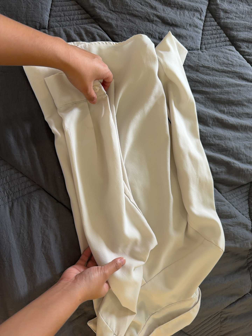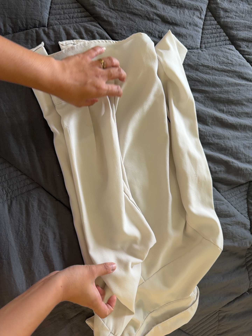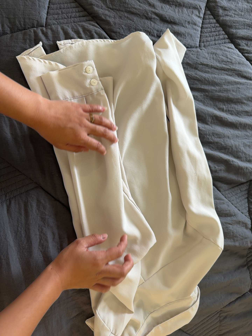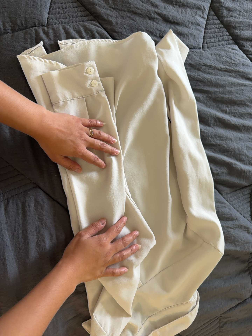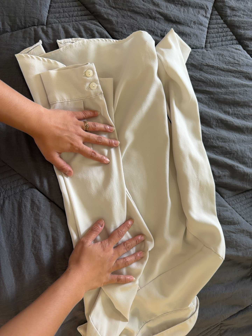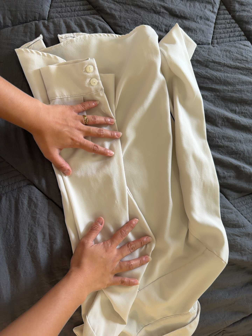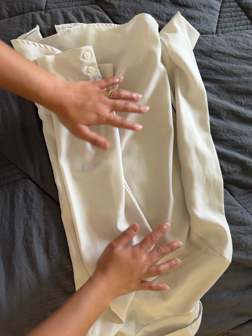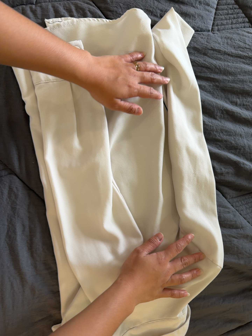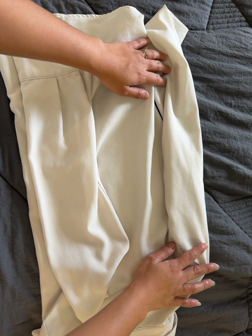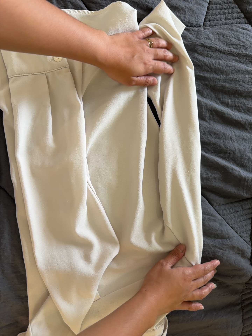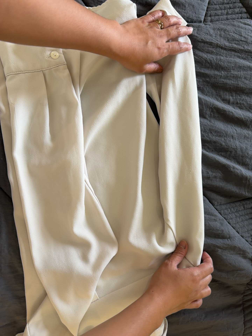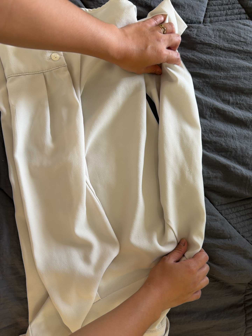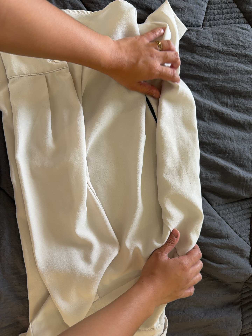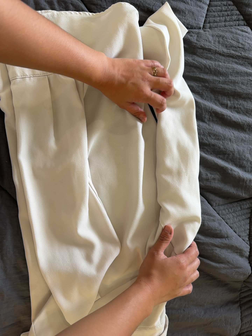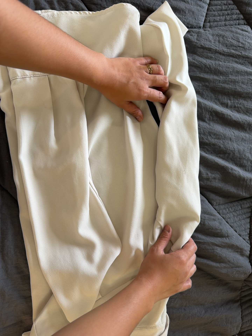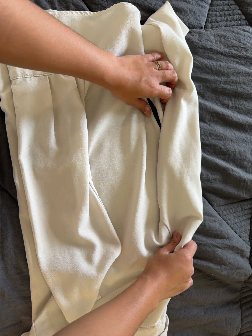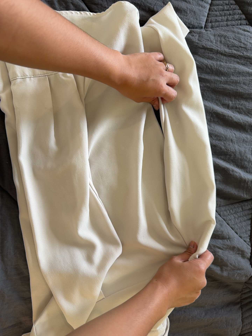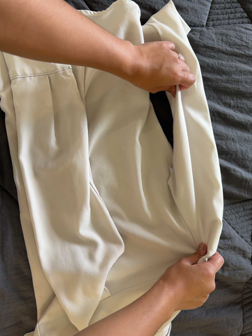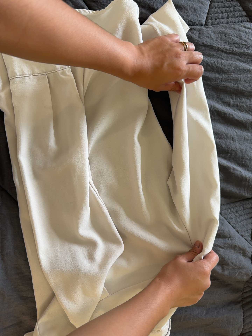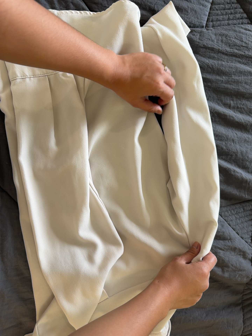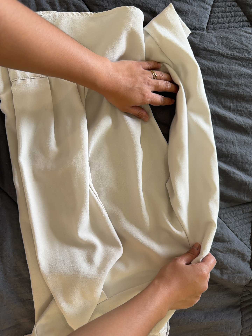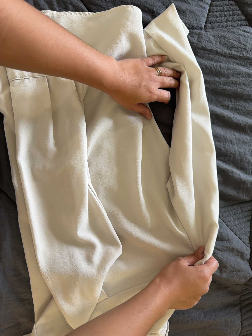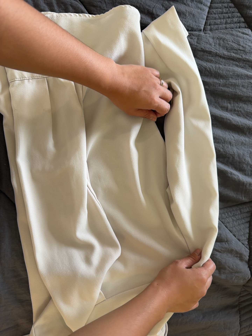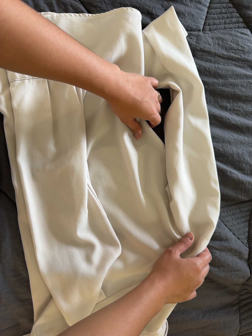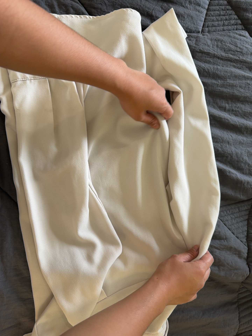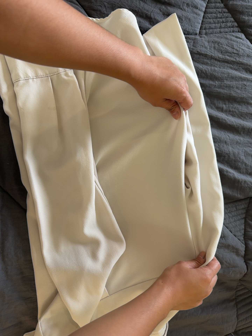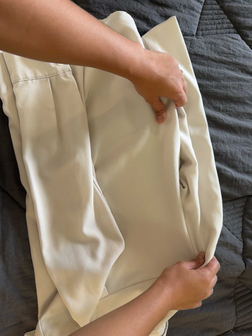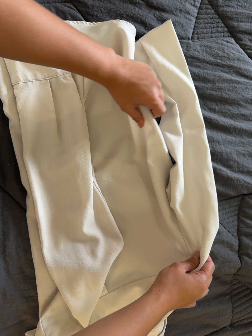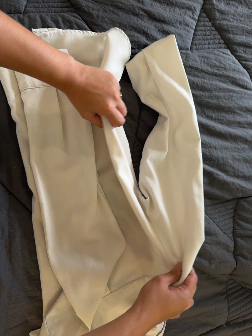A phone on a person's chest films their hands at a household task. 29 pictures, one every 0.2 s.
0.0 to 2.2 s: The camera pans to its left by about 10 degrees. It travels to its right and forward, about 18 cm.
2.2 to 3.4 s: The camera shifts only a little, or ends up much as it began.
3.4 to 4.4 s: The camera keeps its place and its aim.
4.4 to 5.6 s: The camera shifts only a little, or ends up much as it began.
The film runs forward here.
